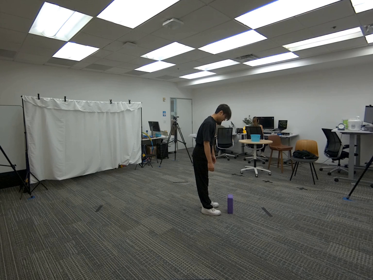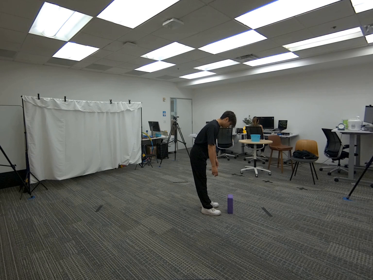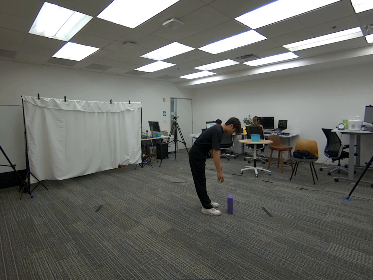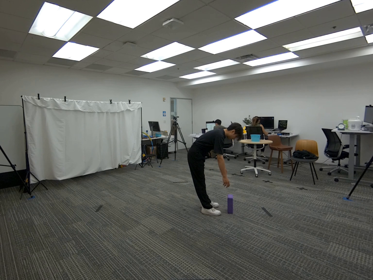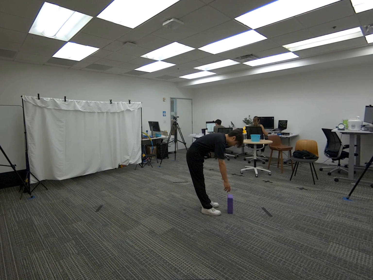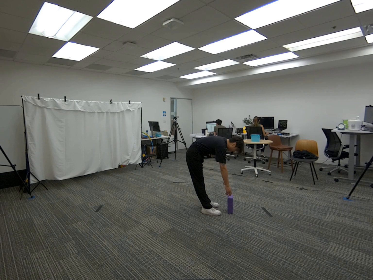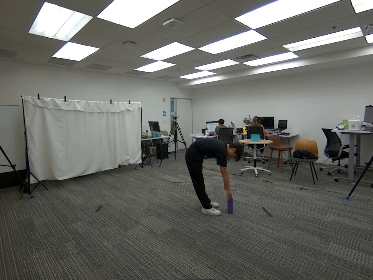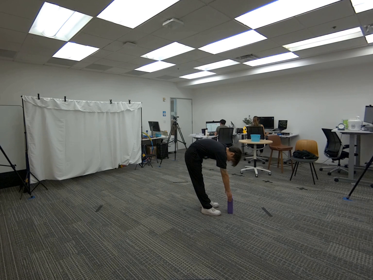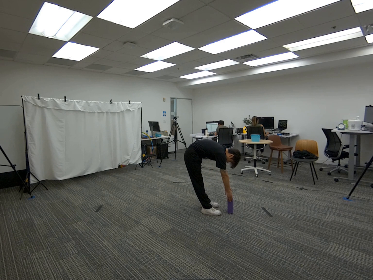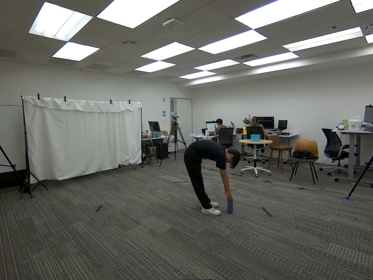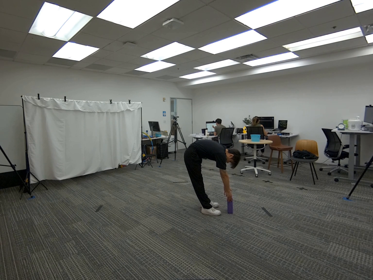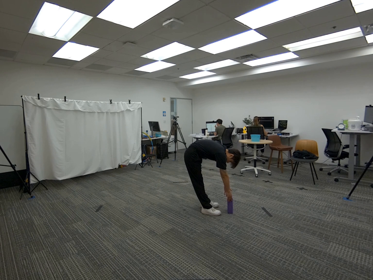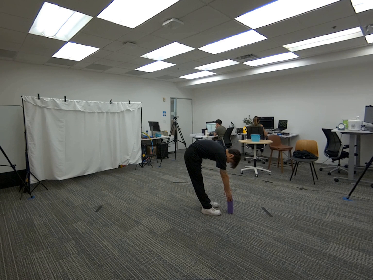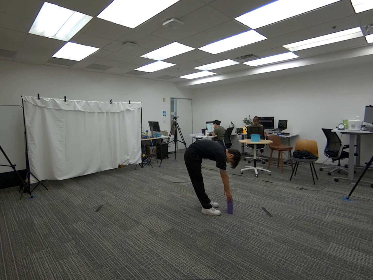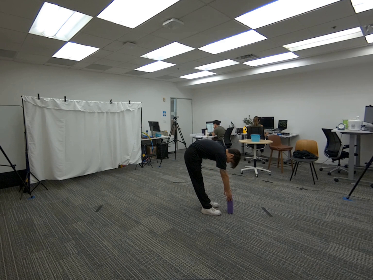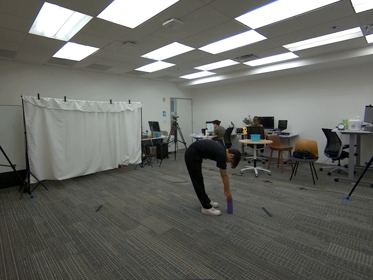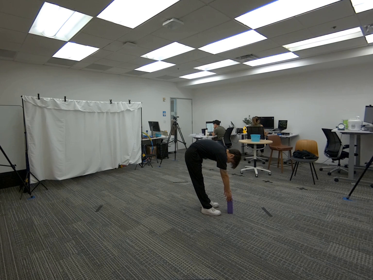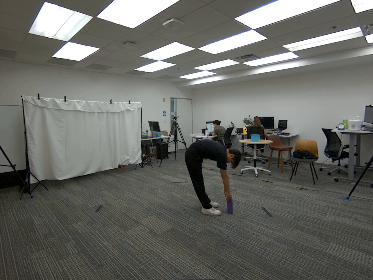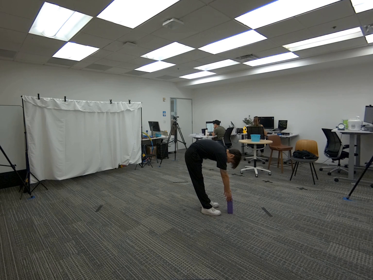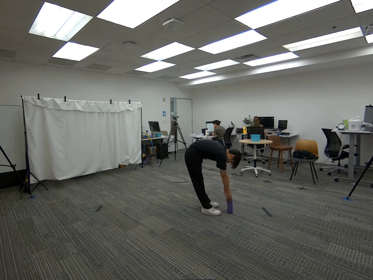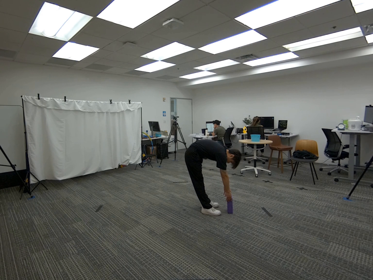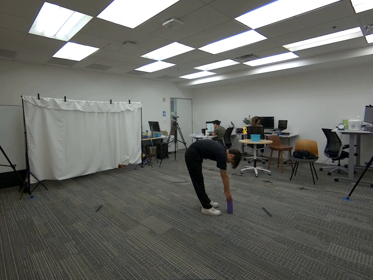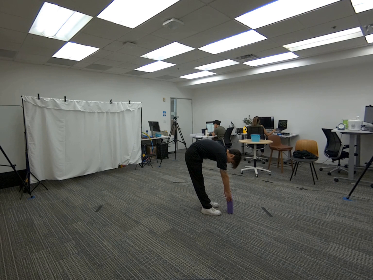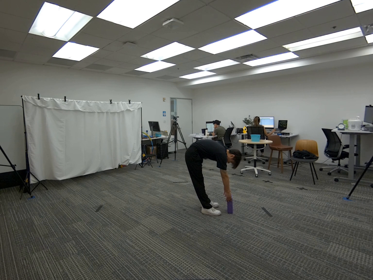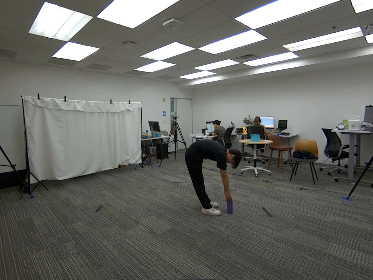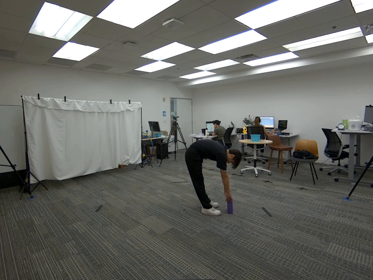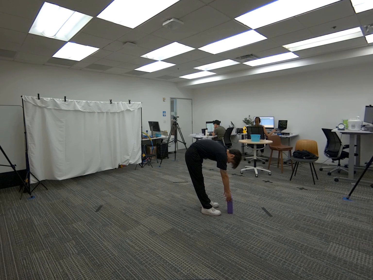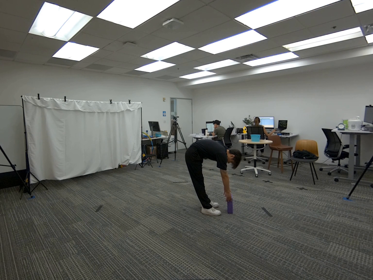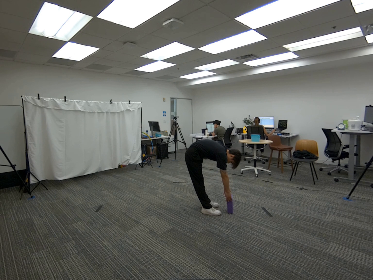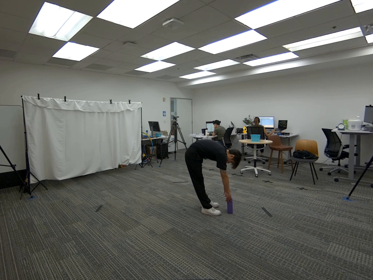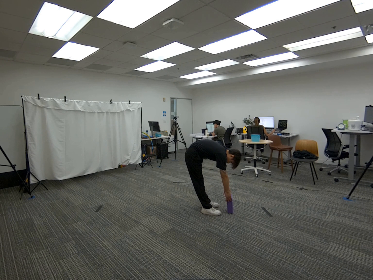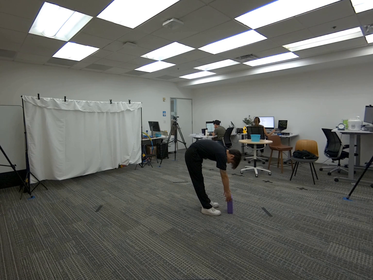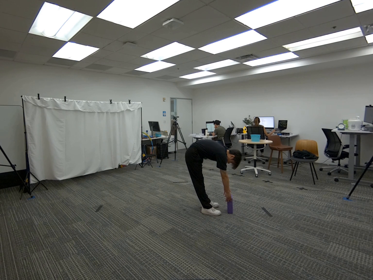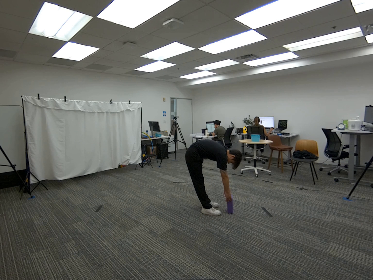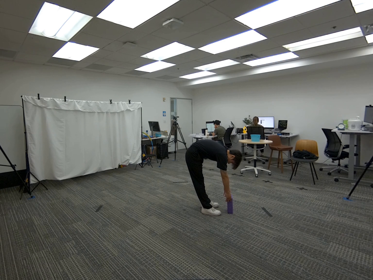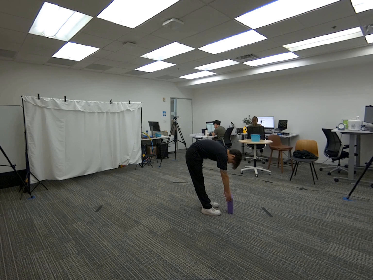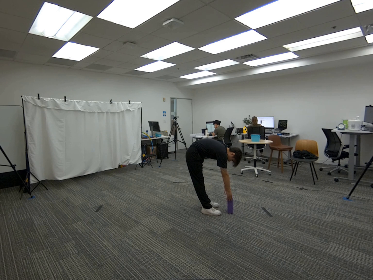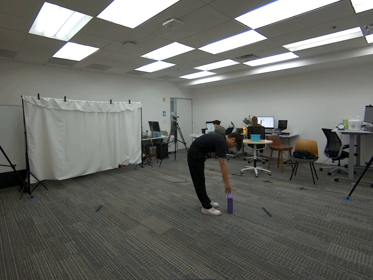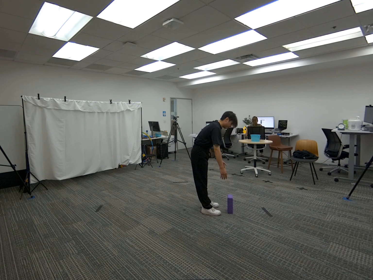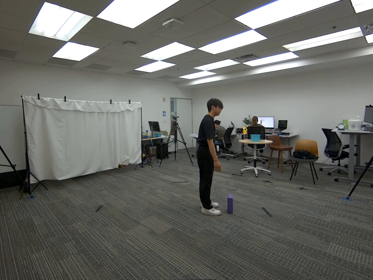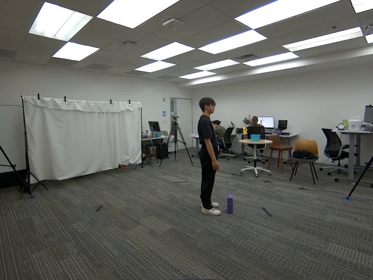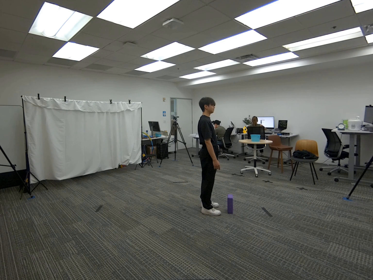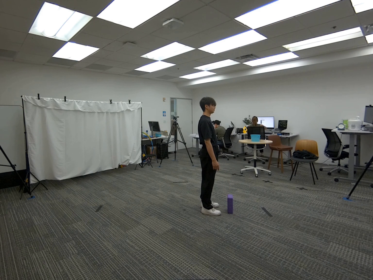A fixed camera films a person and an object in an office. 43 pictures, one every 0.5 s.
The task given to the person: Walk over to the yoga block on the floor and proceed to get into a yoga half forward fold. Stand up right when complete.
